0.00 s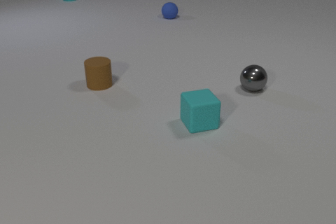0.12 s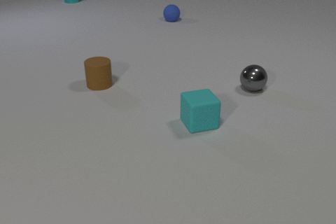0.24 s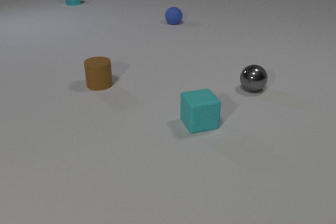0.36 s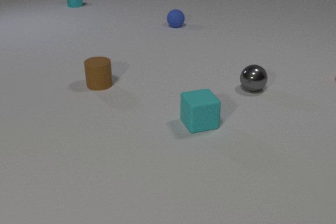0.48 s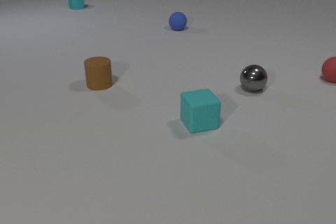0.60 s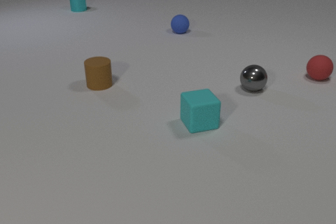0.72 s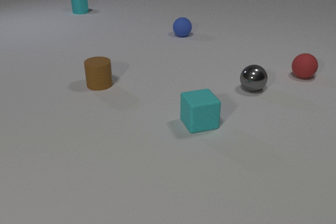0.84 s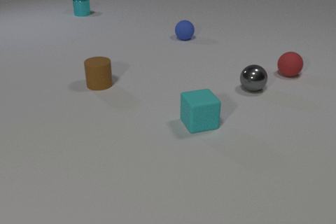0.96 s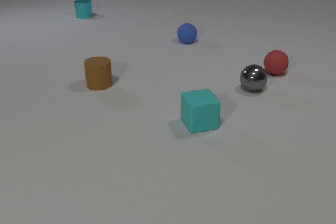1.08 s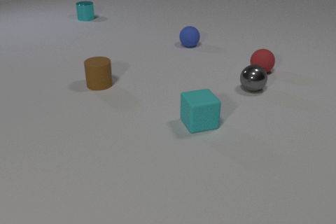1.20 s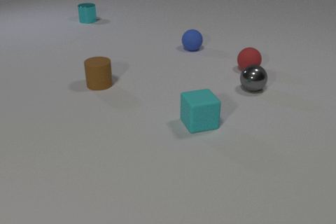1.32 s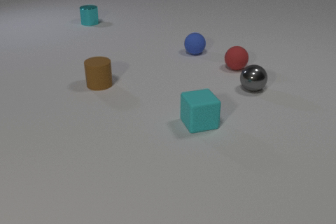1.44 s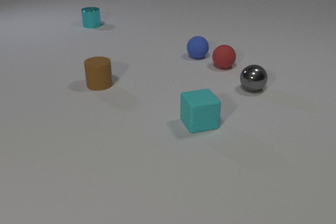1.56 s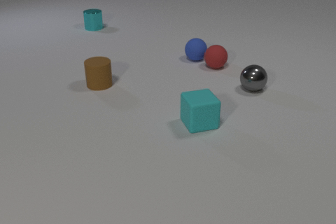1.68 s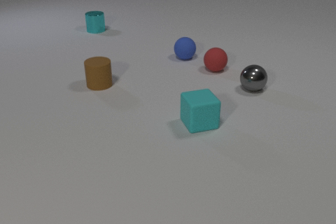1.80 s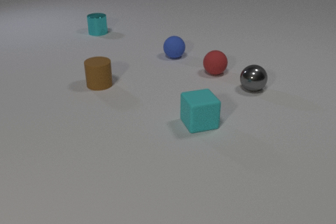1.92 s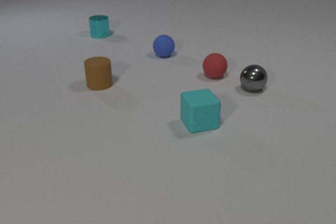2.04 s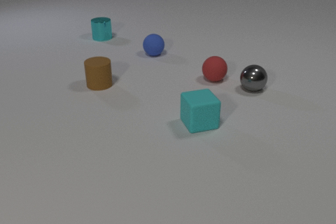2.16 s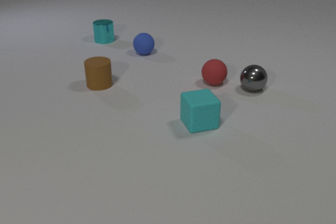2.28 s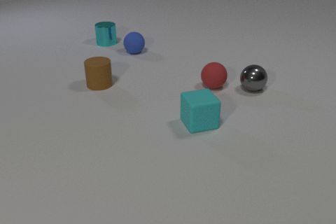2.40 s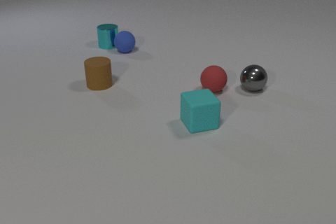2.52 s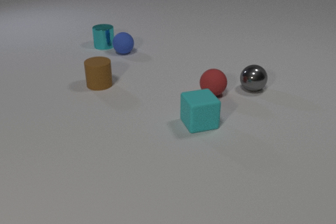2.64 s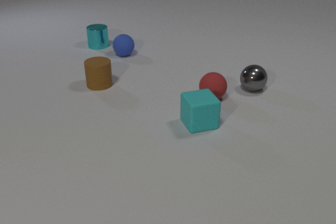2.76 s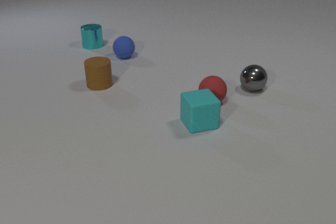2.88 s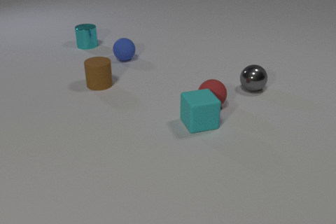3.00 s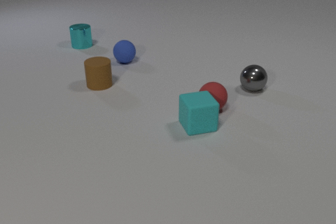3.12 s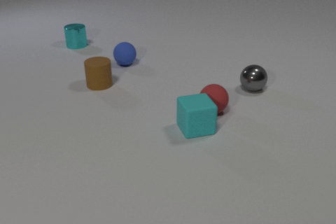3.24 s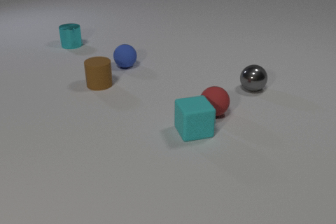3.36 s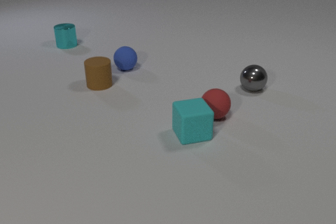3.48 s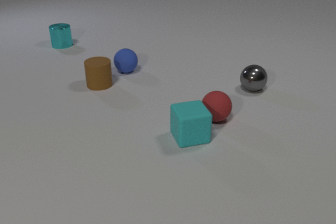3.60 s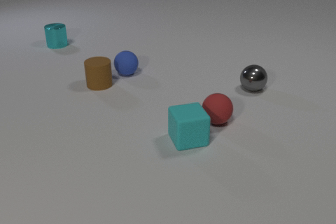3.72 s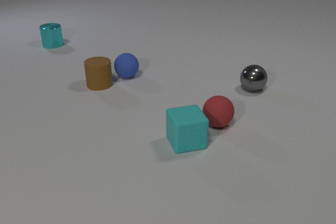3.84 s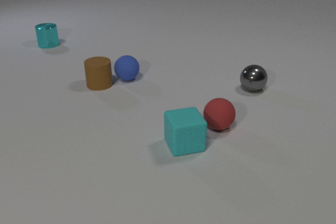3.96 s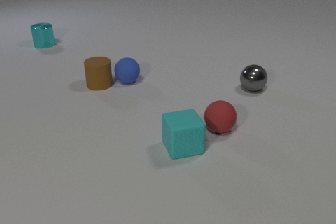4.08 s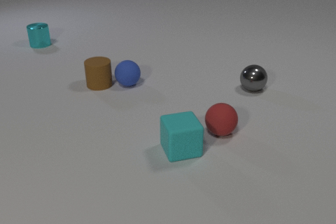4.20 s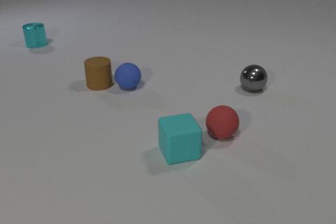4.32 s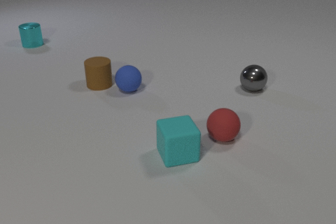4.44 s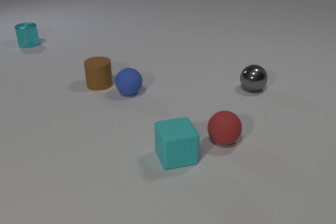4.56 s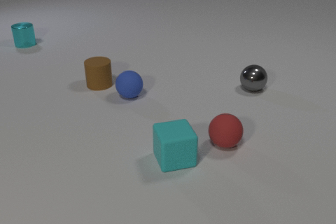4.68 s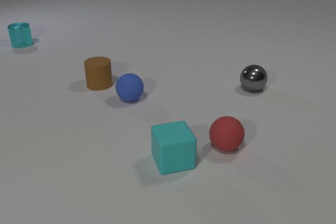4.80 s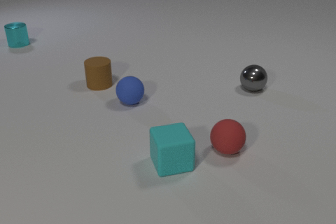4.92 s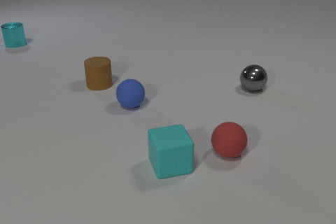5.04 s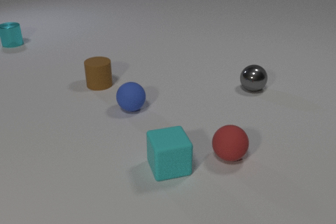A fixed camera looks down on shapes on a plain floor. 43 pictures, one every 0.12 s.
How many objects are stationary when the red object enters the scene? 3.
Are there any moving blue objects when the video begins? yes.
What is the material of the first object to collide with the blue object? rubber.
0.00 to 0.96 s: The red rubber sphere comes in at the right edge, rolls to the left. The blue rubber sphere rolls toward the camera. The cyan metal cylinder slides toward the camera.
0.96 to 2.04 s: The red rubber sphere rolls to the left and toward the camera. The blue rubber sphere rolls toward the camera and to the left. The cyan metal cylinder slides toward the camera. The red rubber sphere and the blue rubber sphere collide.
2.04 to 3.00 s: The red rubber sphere rolls toward the camera. The blue rubber sphere rolls to the left and toward the camera. The cyan metal cylinder slides to the left and toward the camera. The blue rubber sphere and the cyan metal cylinder collide. The red rubber sphere and the cyan rubber cube collide.
3.00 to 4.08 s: The red rubber sphere rolls toward the camera. The blue rubber sphere rolls toward the camera. The cyan rubber cube slides toward the camera. The cyan metal cylinder slides to the left.
4.08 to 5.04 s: The red rubber sphere rolls toward the camera. The blue rubber sphere rolls toward the camera. The cyan rubber cube slides toward the camera and to the left. The cyan metal cylinder slides to the left and away from the camera.
